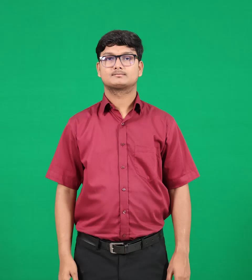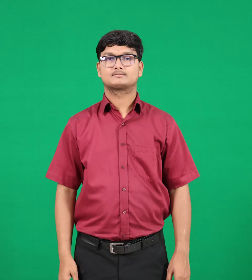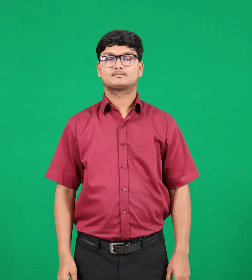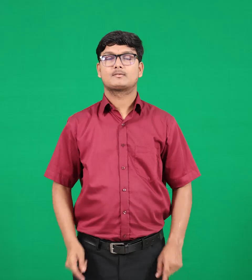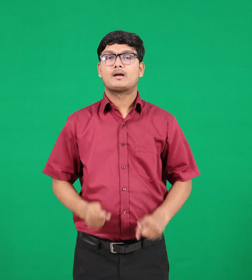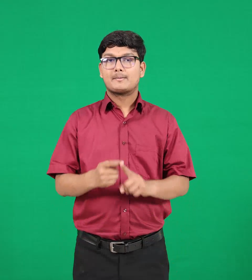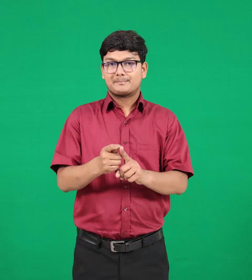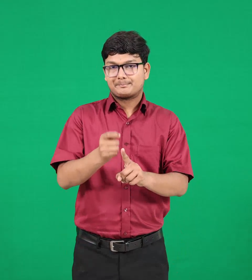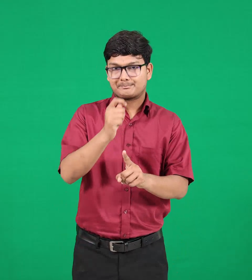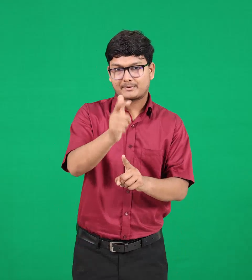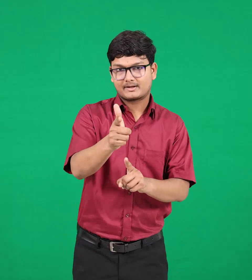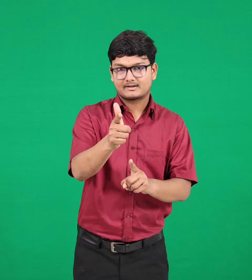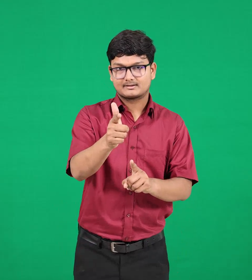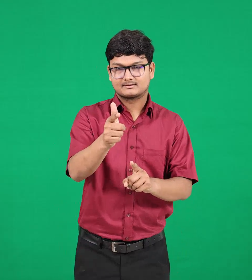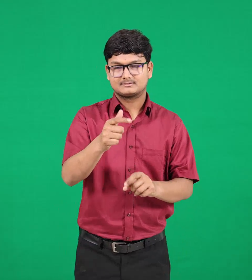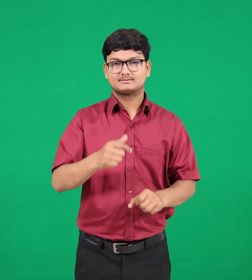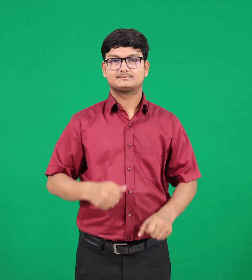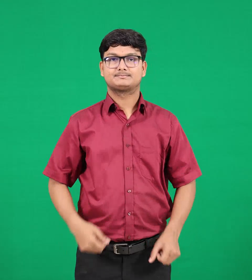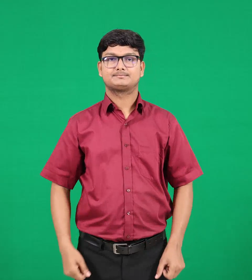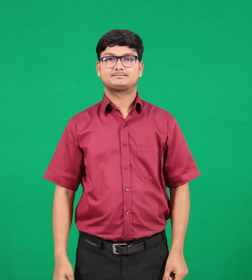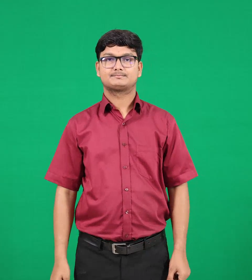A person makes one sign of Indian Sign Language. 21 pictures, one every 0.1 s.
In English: pay
